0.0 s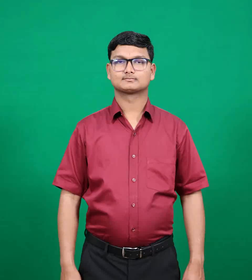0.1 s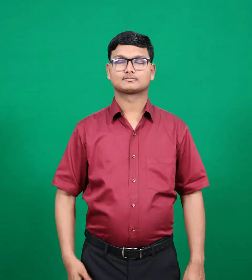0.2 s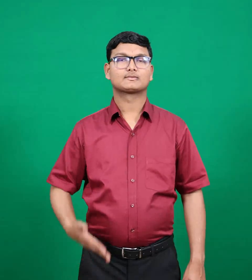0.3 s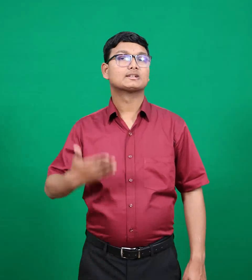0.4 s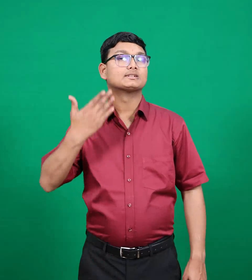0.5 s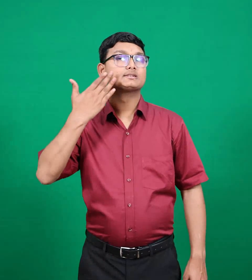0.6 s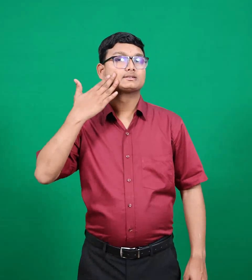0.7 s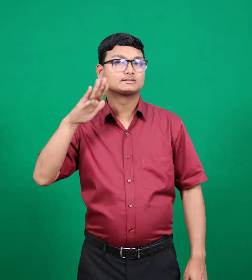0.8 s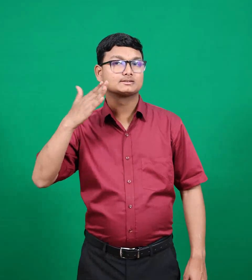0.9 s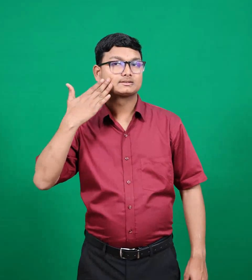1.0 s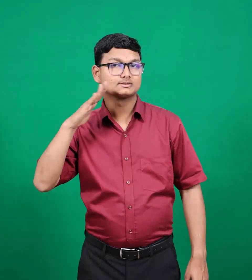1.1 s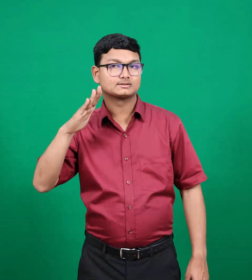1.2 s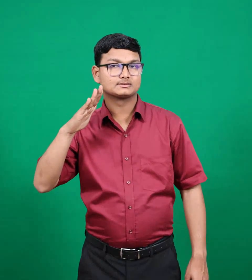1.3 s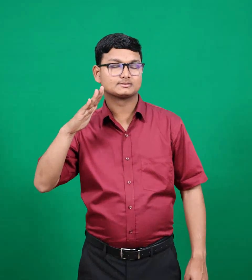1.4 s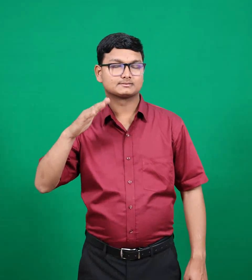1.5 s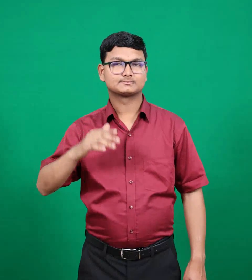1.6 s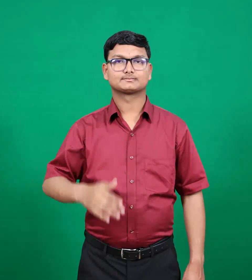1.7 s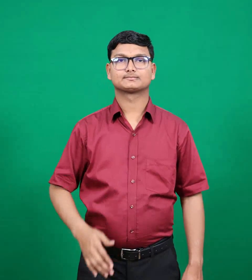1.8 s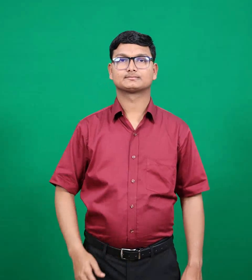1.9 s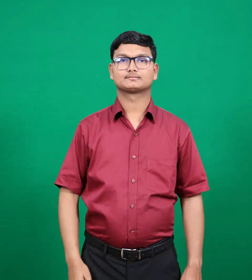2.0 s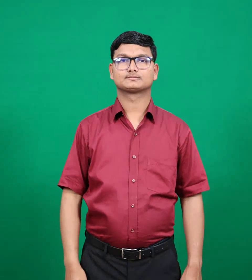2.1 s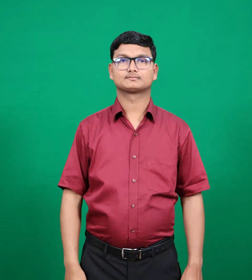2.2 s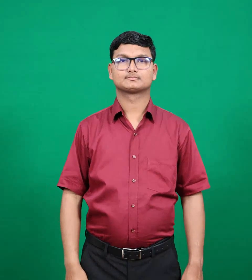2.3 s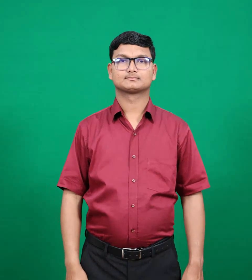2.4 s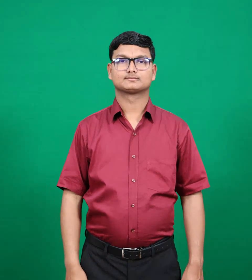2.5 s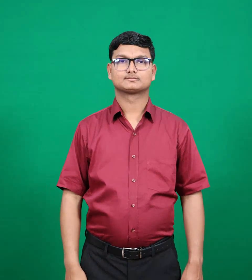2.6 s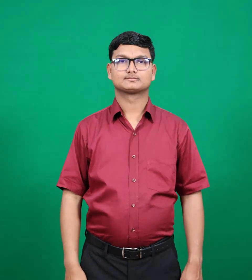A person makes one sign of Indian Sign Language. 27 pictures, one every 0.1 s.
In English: marah
